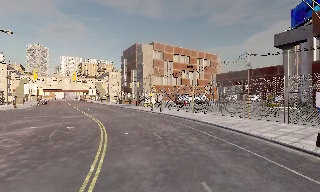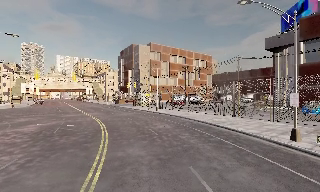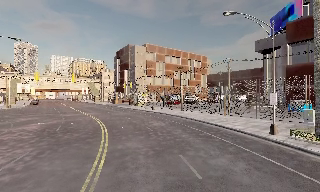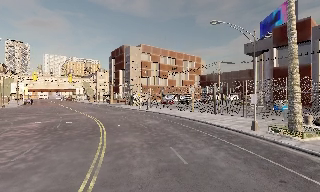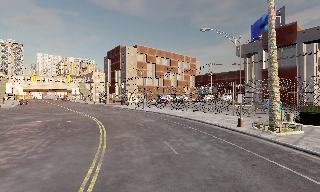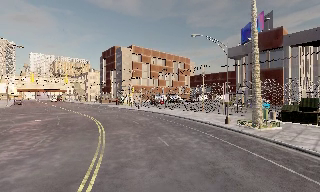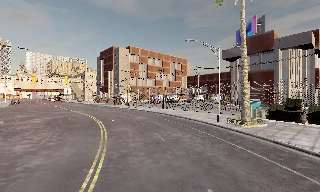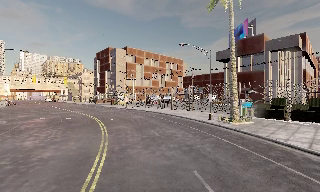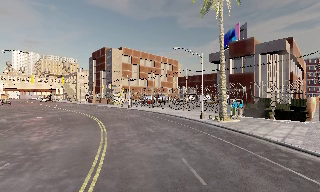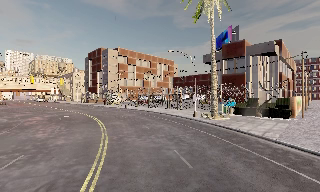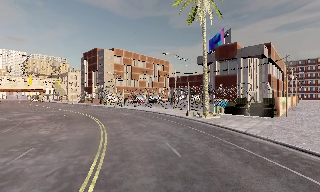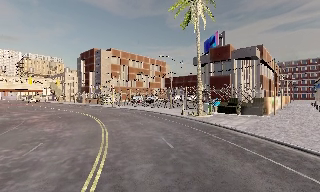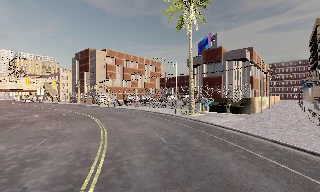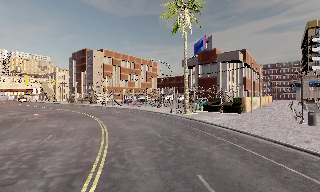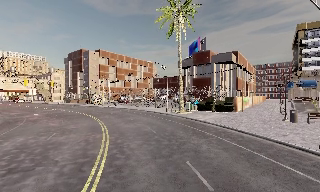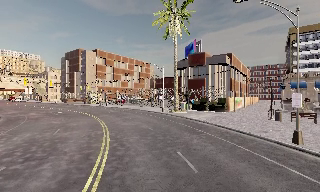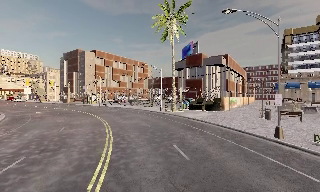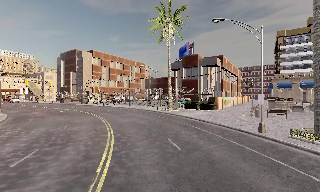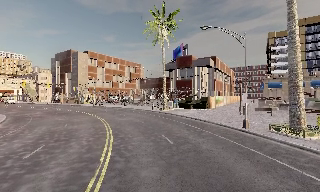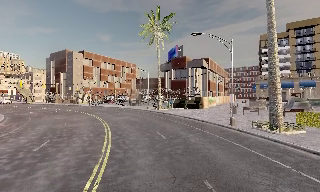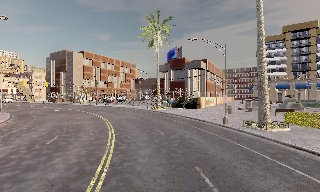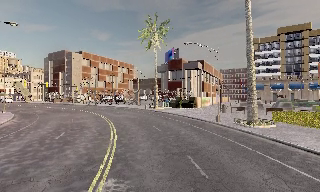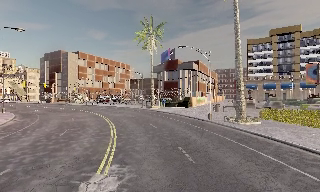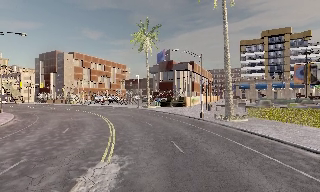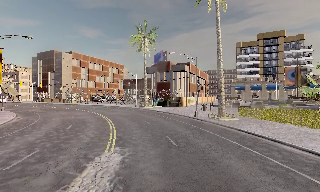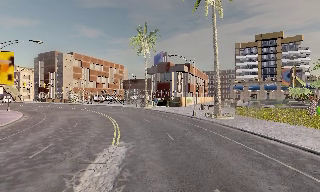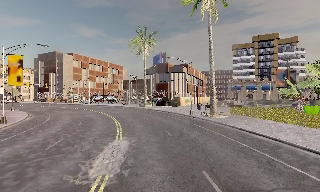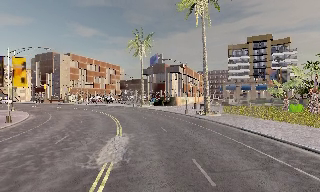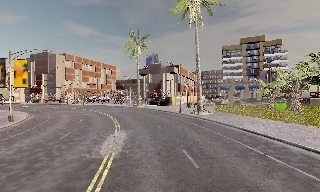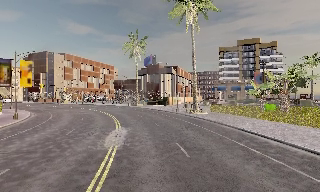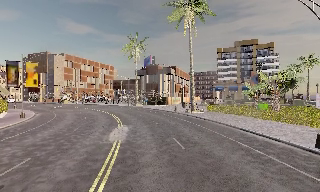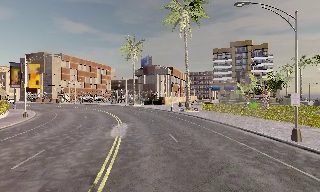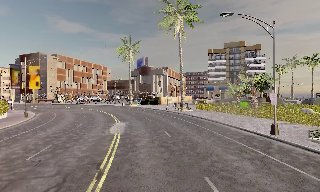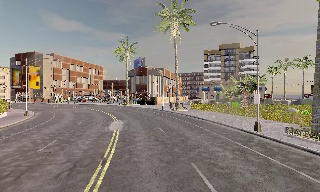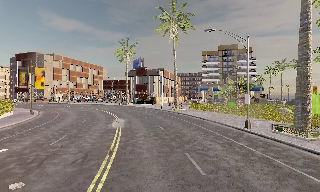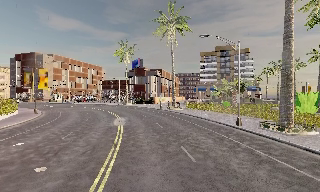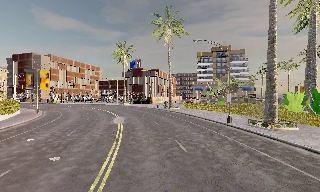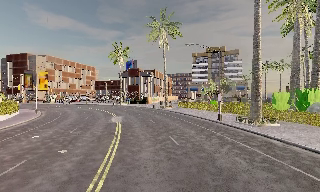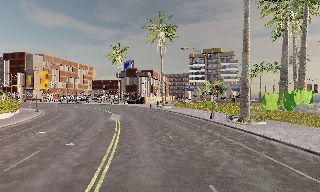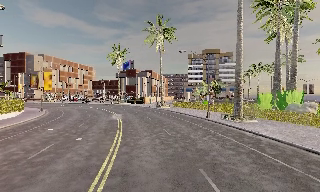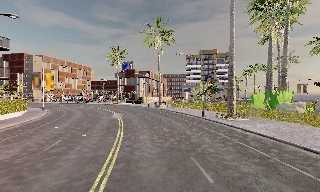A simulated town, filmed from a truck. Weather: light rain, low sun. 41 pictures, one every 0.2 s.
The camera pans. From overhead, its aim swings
clockwise.
The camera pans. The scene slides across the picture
to the left.
0.0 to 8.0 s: The camera pans to its right, which is clockwise from overhead, by about 45 degrees. It travels backward, about 45 m.
The film runs backward here.
